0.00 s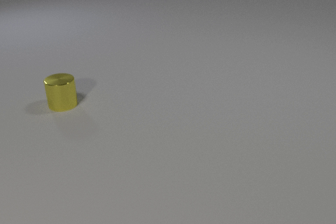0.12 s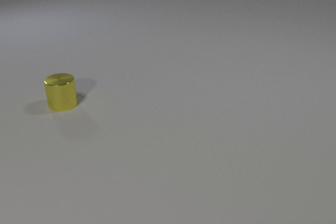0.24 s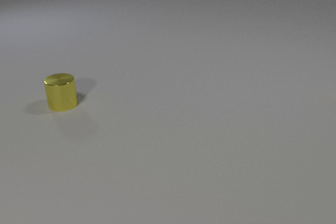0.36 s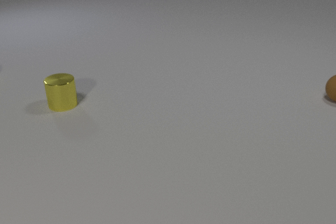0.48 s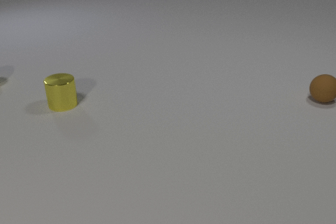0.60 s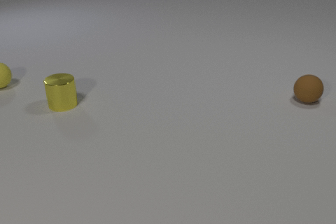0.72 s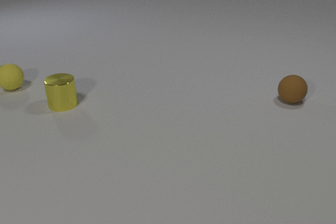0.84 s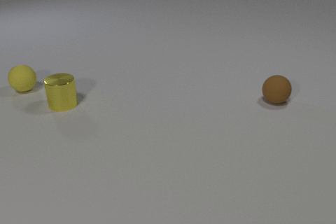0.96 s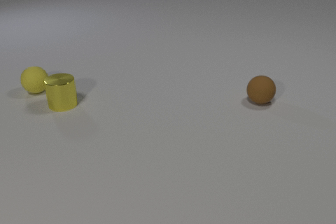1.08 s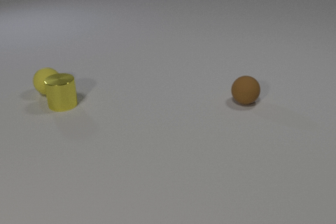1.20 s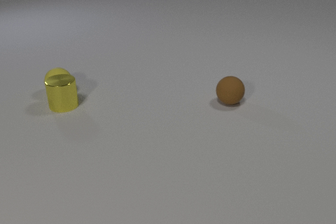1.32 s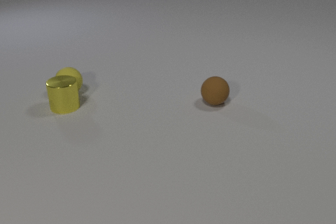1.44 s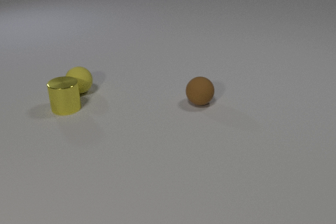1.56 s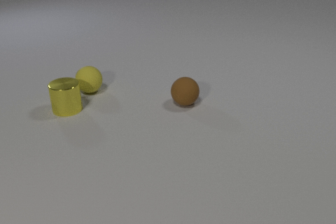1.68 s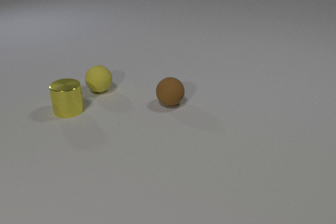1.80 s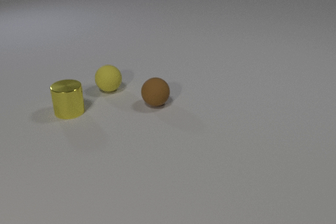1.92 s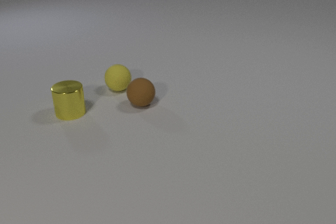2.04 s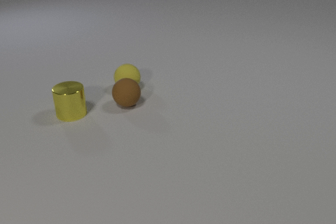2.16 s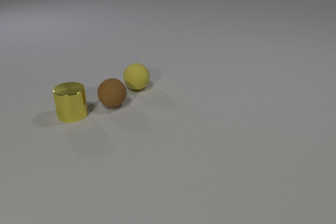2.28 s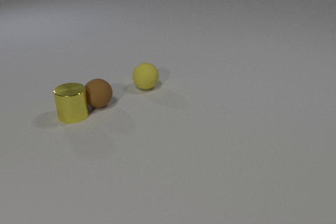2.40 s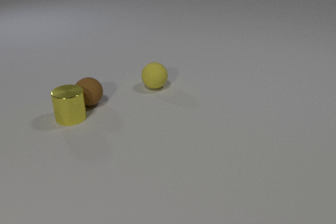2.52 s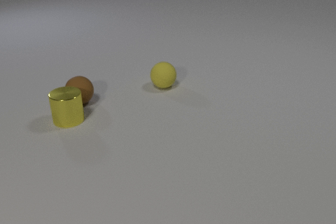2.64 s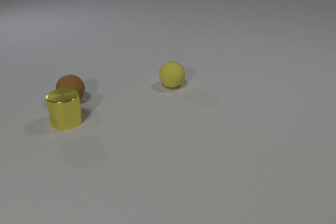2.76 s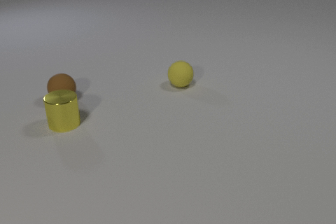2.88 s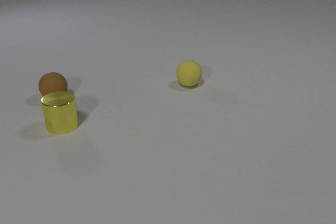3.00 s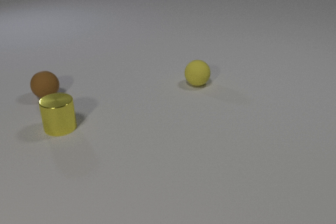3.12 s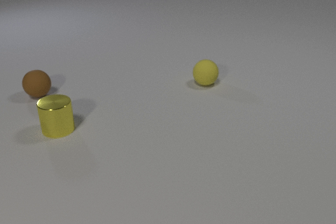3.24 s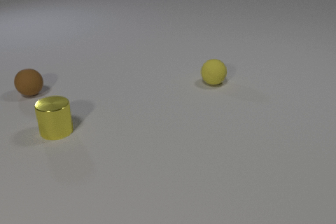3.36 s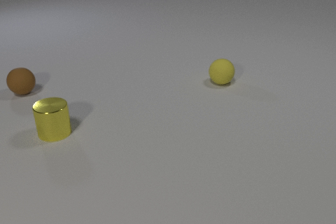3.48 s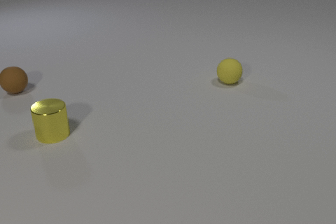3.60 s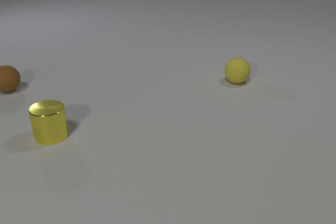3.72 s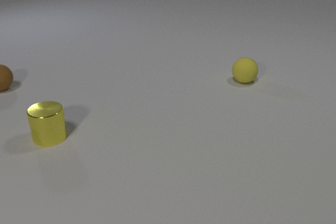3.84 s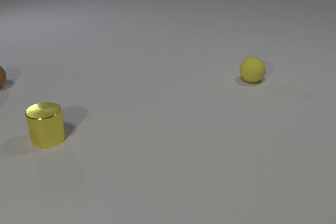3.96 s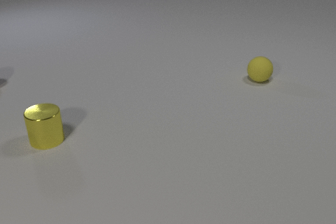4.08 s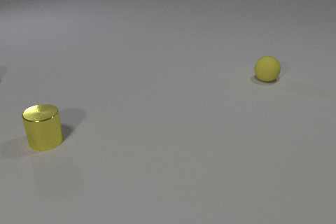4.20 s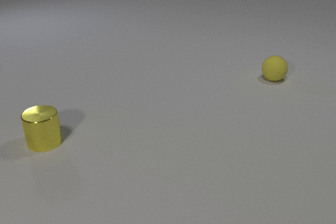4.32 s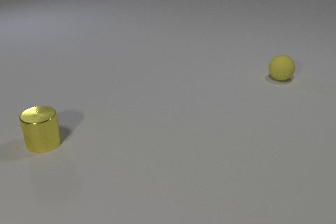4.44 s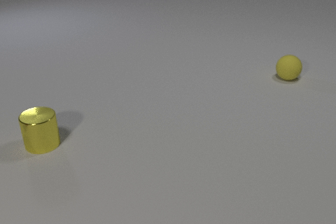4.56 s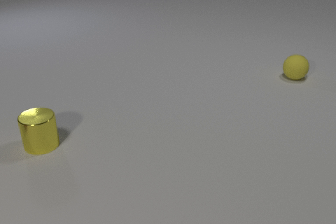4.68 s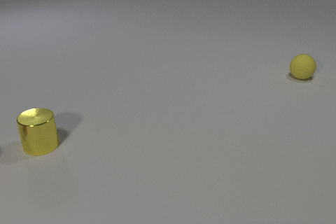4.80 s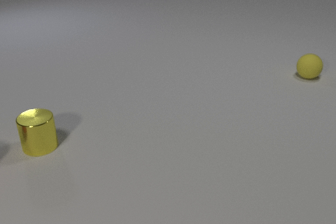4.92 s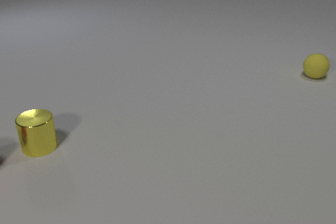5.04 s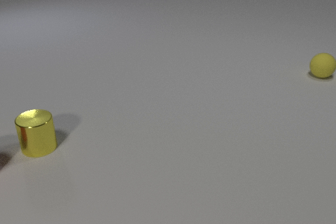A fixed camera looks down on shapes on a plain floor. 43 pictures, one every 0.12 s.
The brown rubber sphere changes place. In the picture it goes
to the left.
The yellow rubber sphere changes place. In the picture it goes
to the right.
0.00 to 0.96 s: The yellow rubber sphere comes in at the left edge, rolls to the right and toward the camera. The brown rubber sphere comes in at the right edge, rolls to the left and toward the camera.
0.96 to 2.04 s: The yellow rubber sphere rolls to the right. The brown rubber sphere rolls to the left. The yellow metal cylinder slides toward the camera. The yellow rubber sphere and the yellow metal cylinder collide.
2.04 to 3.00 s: The yellow rubber sphere rolls to the right. The brown rubber sphere rolls to the left and away from the camera. The yellow metal cylinder slides toward the camera and to the left. The brown rubber sphere and the yellow metal cylinder collide.
3.00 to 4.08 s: The yellow rubber sphere rolls to the right. The brown rubber sphere rolls to the left and away from the camera, leaves at the left edge. The yellow metal cylinder slides toward the camera and to the left.
4.08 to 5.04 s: The yellow rubber sphere rolls to the right and away from the camera. The yellow metal cylinder slides toward the camera.
What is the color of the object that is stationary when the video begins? yellow.
What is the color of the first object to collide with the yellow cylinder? yellow.
How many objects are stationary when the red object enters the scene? 0.
